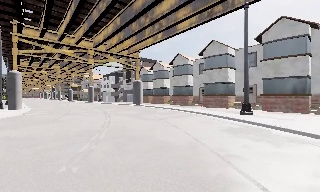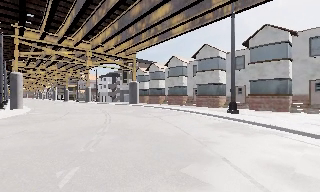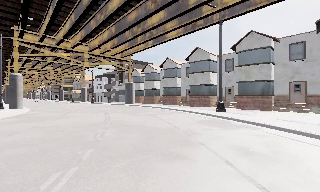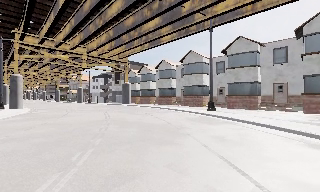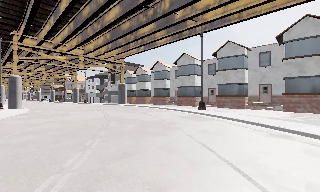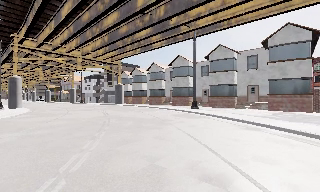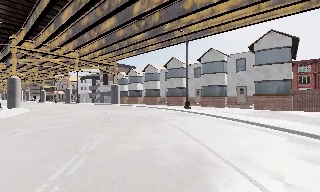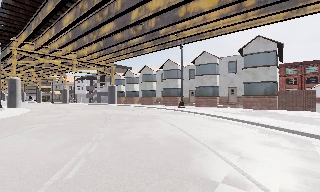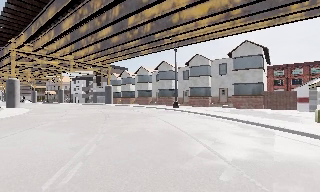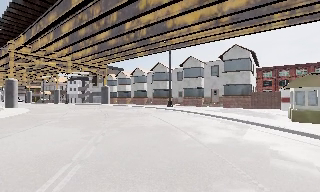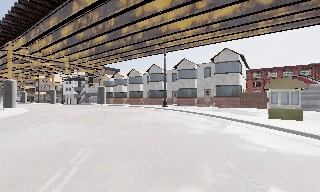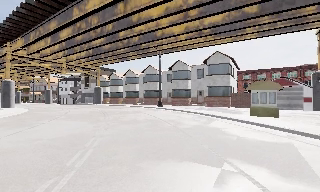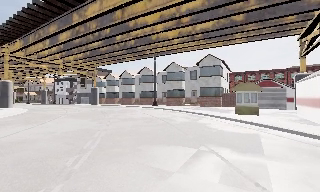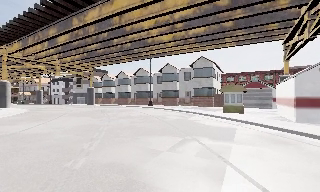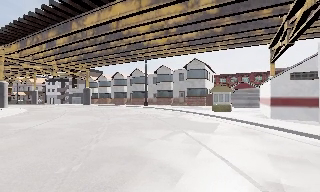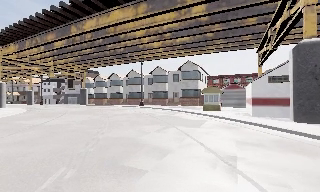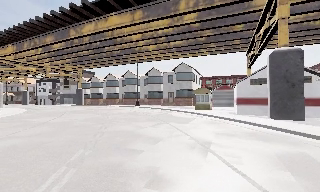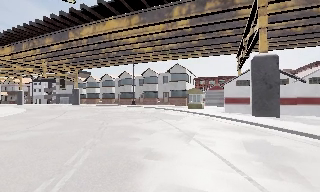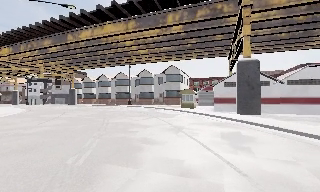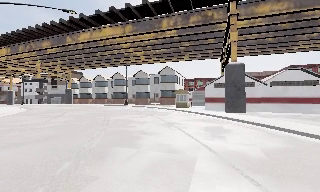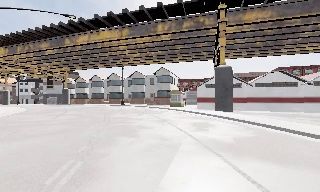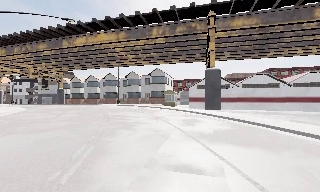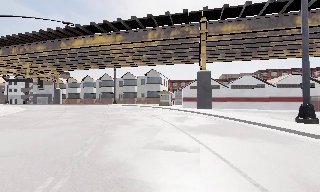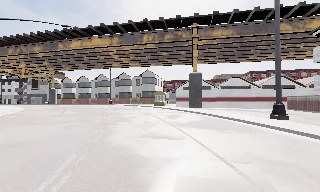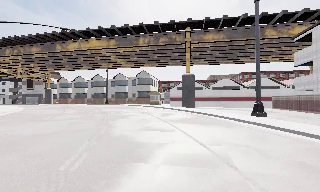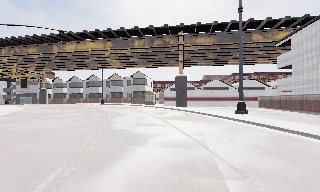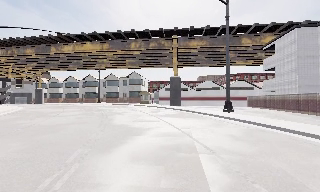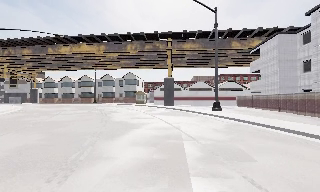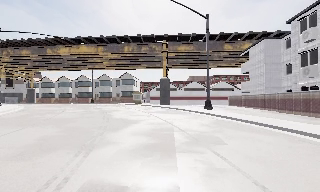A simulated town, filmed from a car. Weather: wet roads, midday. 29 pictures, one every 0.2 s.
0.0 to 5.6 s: The camera pans to its right, which is clockwise from overhead, by about 45 degrees. It travels backward, about 35 m.
The film runs backward here.
